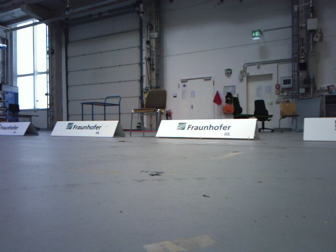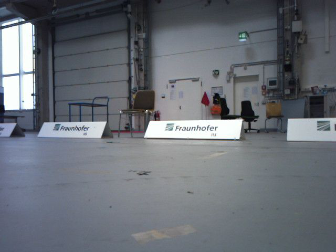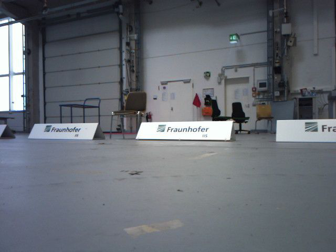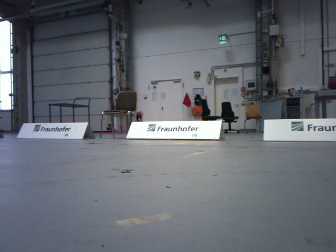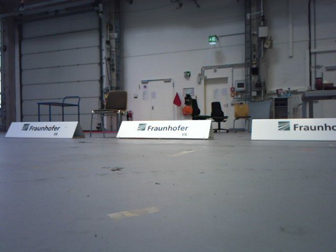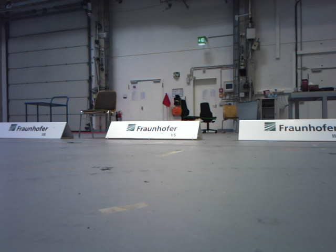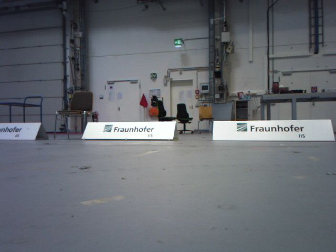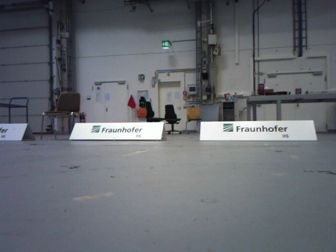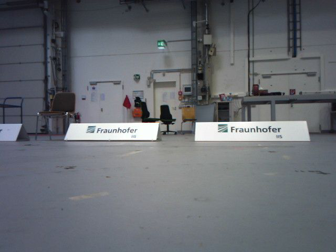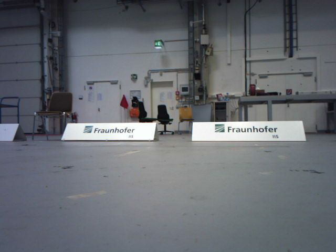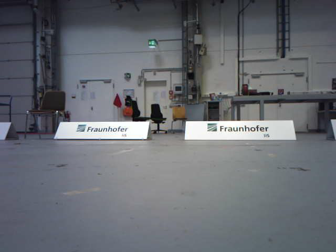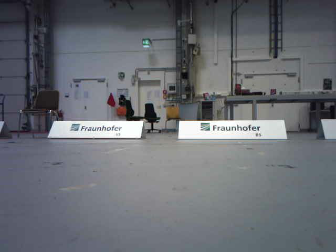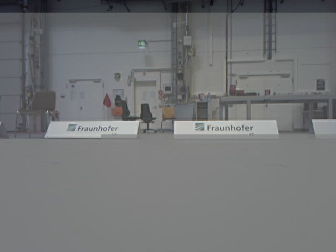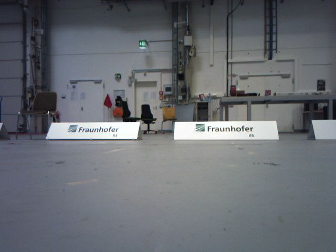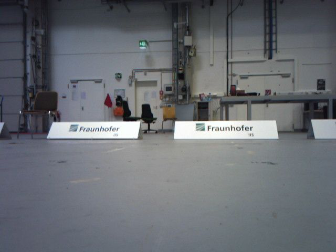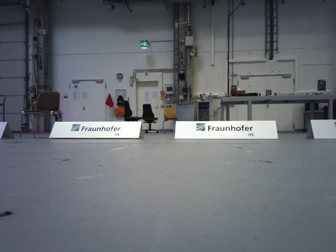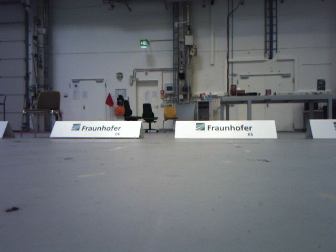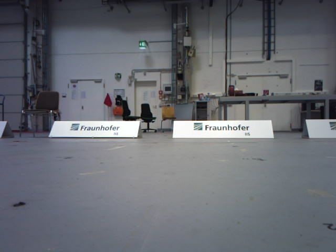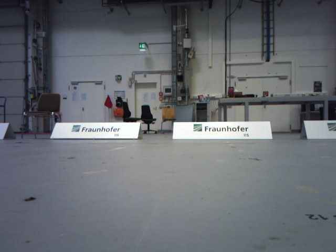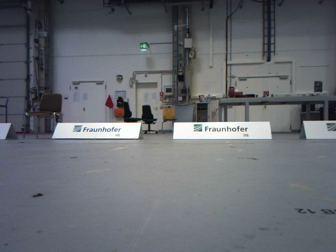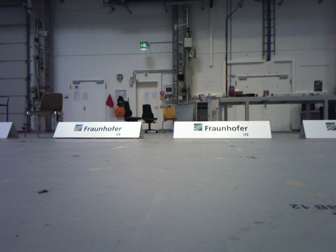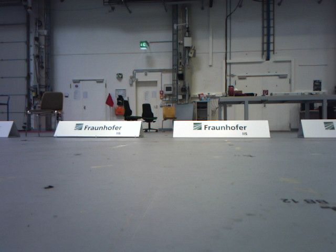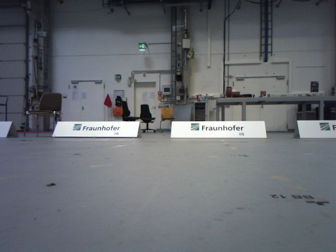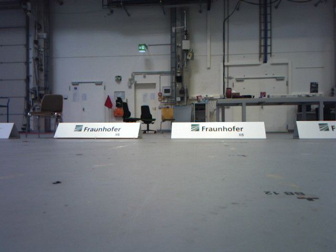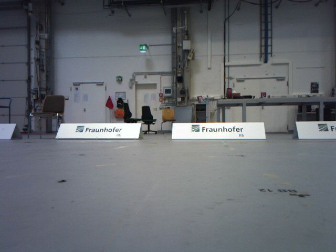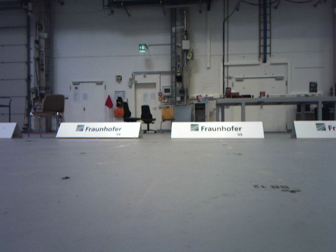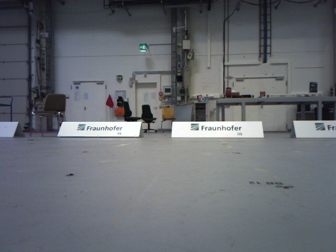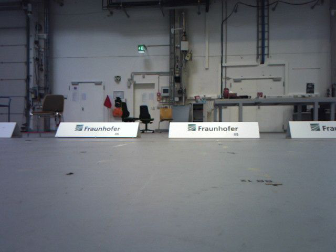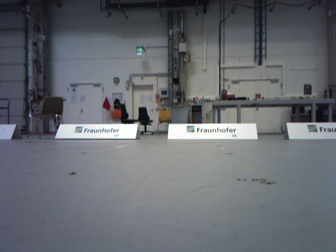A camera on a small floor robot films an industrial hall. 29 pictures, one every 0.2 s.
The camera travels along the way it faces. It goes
backward.
0.0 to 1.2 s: The scene slides to the left, as the camera pans about 10 degrees to its right. It travels backward, about 0.2 m, so what stands in front gets smaller.
1.2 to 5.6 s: The camera travels backward, about 0.9 m, so what stands in front gets smaller.
The film runs backward here.
